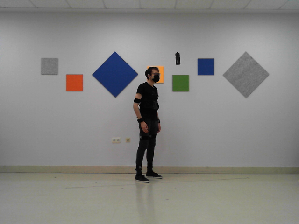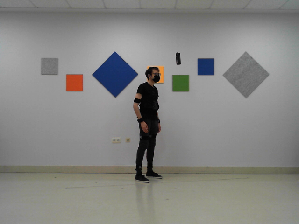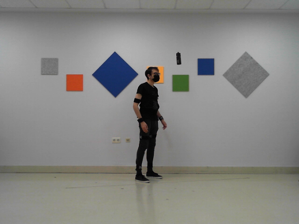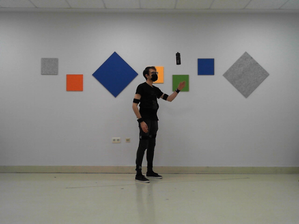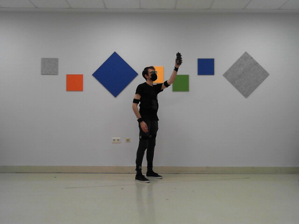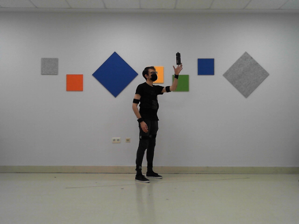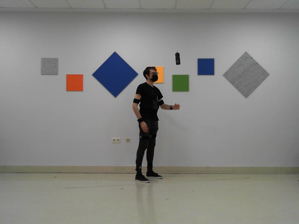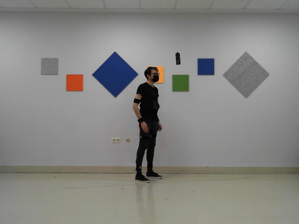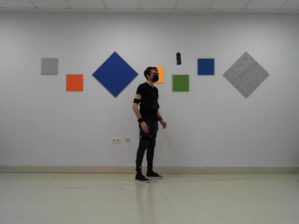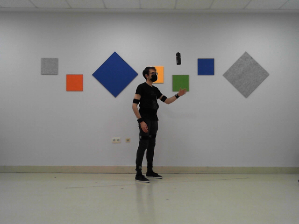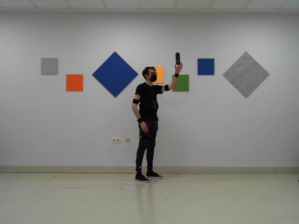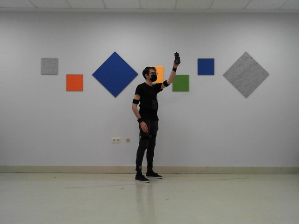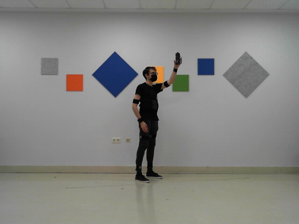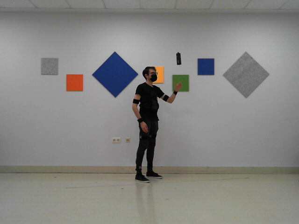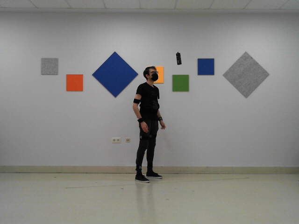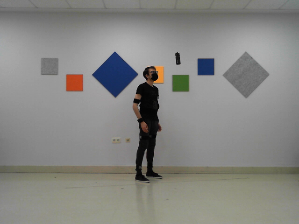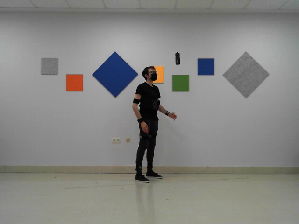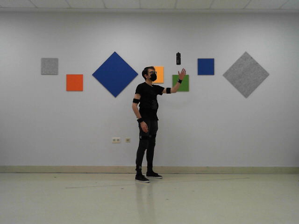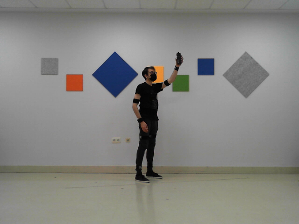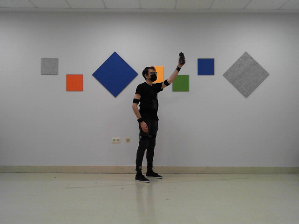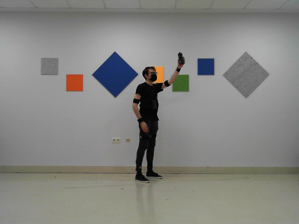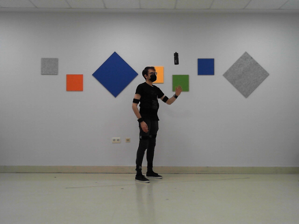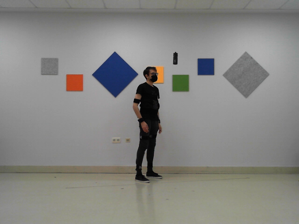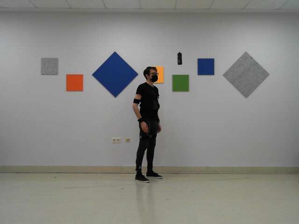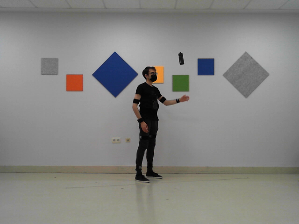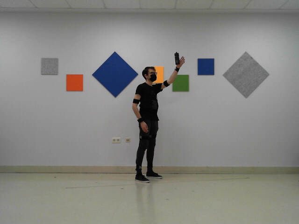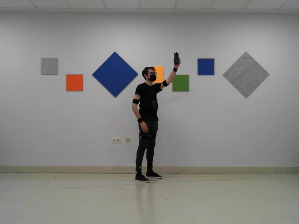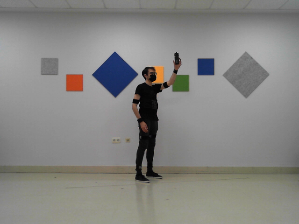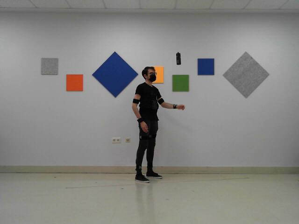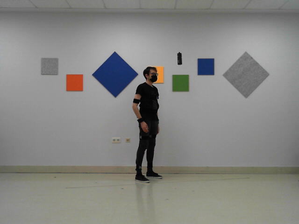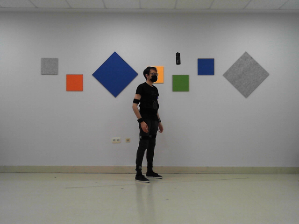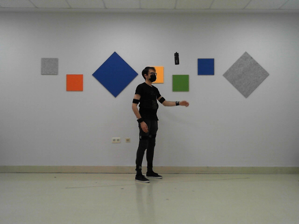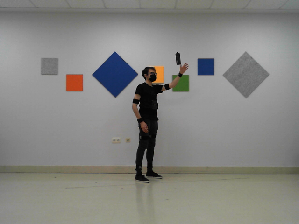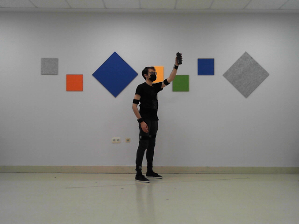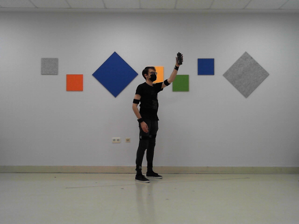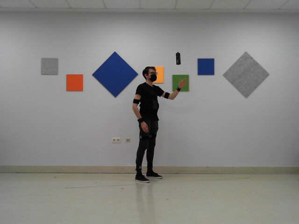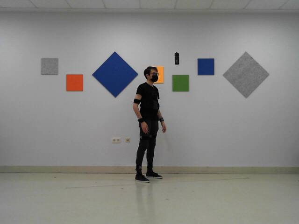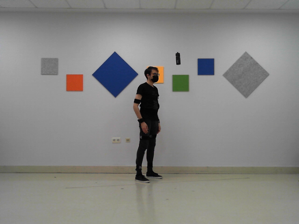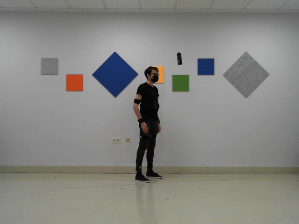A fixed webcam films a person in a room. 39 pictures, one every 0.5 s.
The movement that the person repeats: Reach up for a bottle in a high position, left hand.
